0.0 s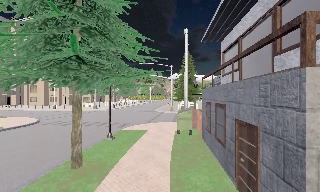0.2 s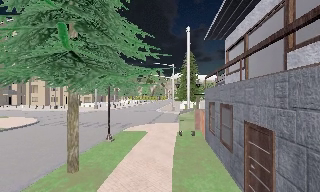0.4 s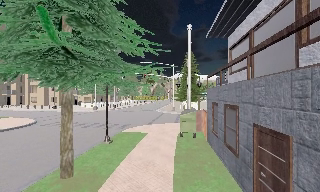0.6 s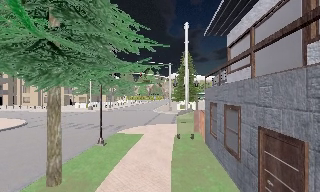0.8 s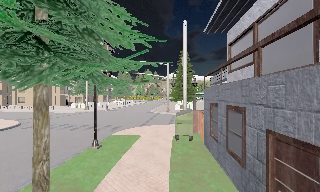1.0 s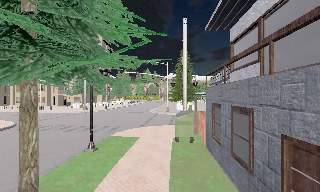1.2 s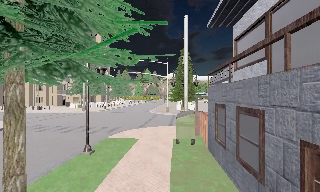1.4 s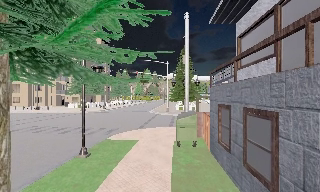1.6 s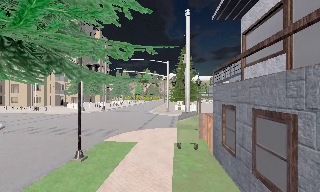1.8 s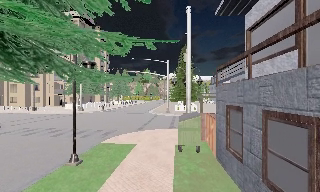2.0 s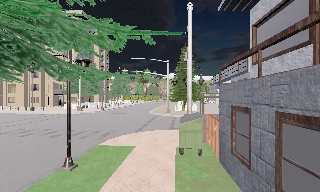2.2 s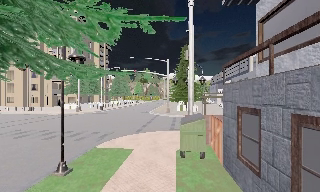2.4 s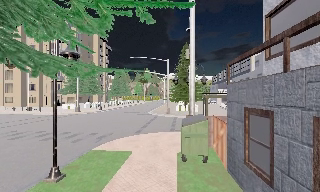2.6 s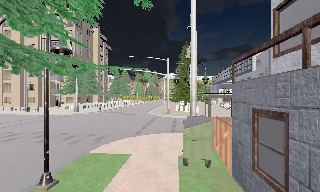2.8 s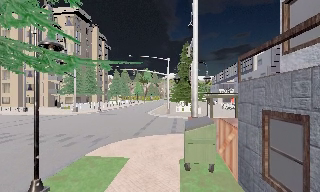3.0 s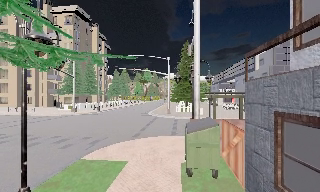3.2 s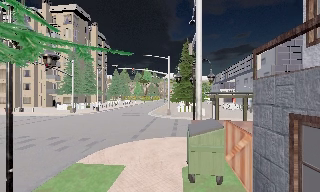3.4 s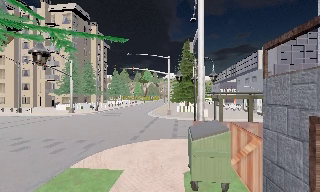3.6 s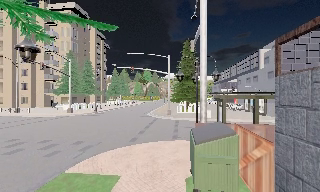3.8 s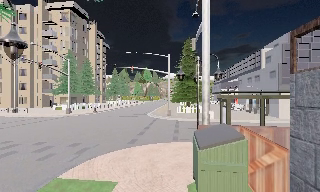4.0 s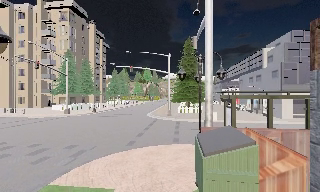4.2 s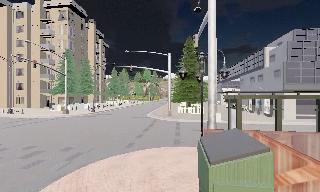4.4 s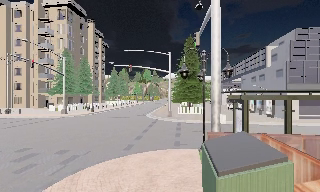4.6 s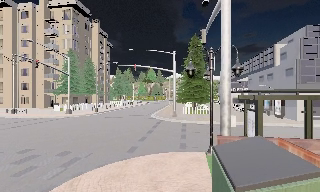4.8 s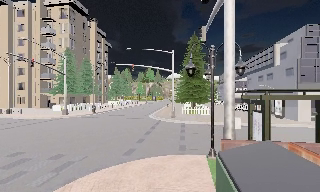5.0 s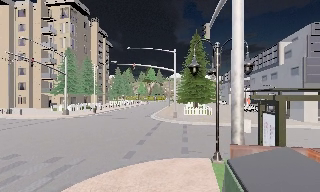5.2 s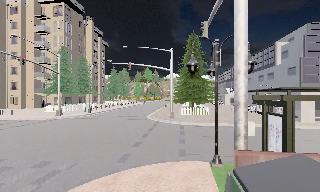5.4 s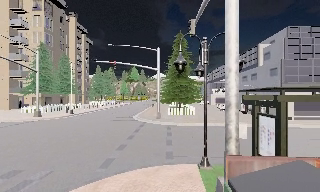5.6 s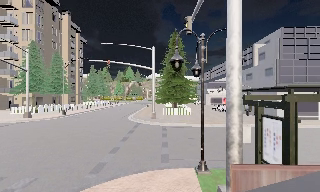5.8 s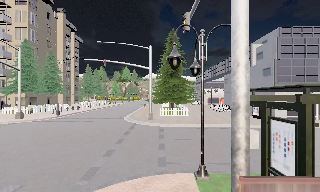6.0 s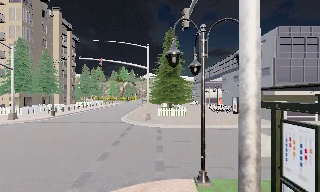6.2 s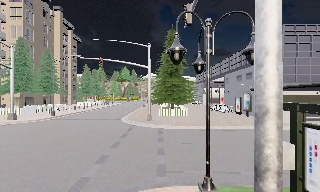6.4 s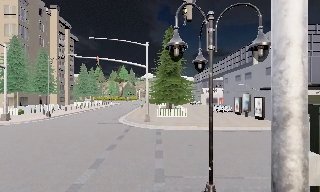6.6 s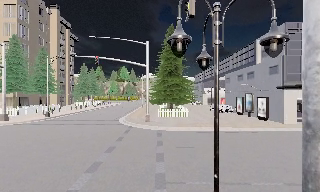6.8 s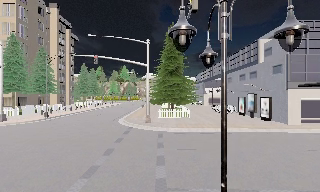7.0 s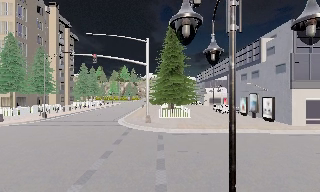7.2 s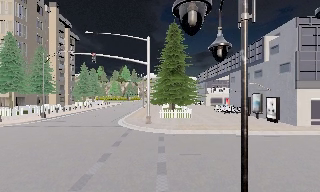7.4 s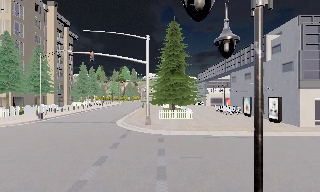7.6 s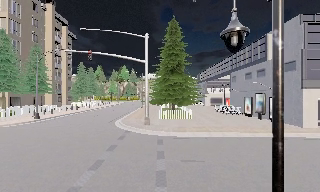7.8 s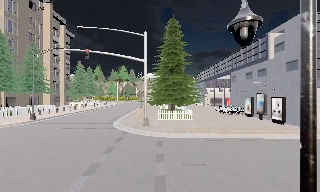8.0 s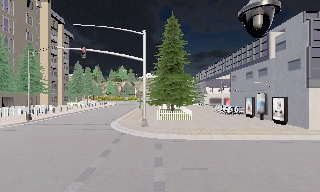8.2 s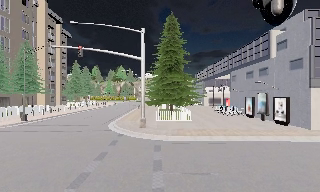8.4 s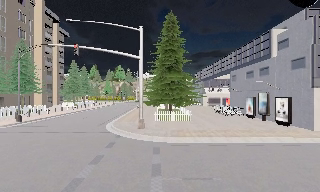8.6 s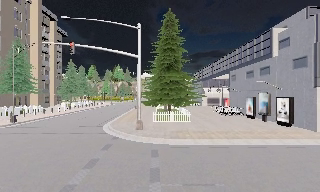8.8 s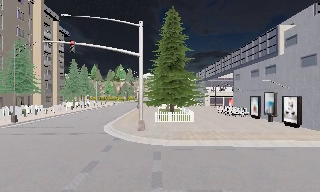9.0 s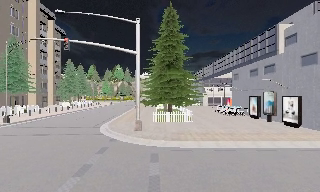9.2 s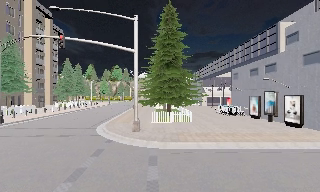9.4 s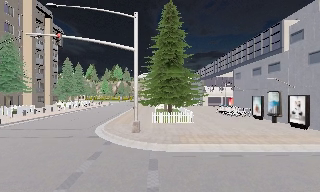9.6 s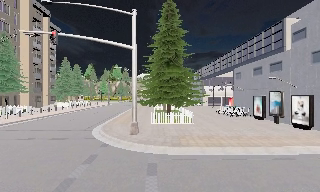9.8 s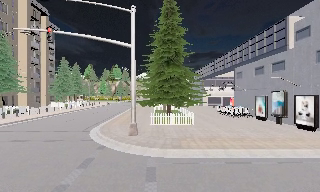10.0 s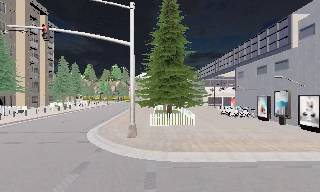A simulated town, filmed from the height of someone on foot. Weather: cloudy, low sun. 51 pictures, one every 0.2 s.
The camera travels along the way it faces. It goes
forward.
0.0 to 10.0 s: The scene slides to the left, as the camera pans about 10 degrees to its right. It travels forward, about 18 m, so what stands in front looms larger.
The film runs forward here.
